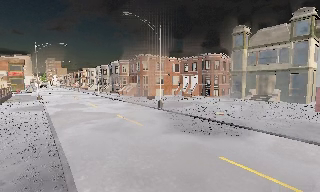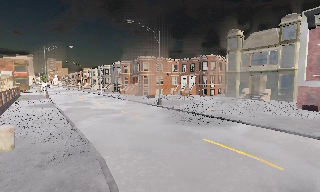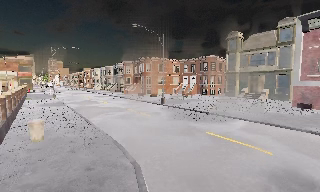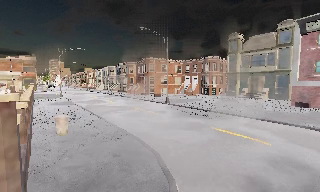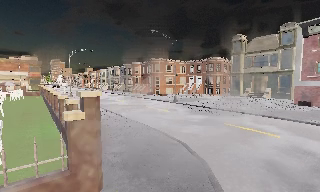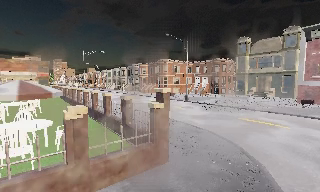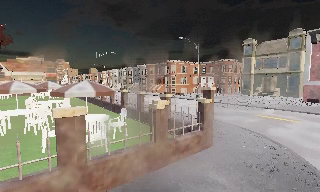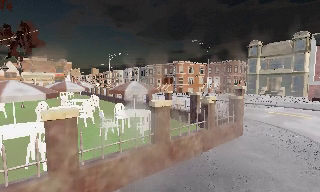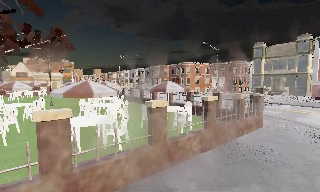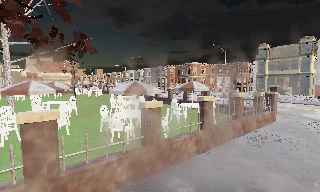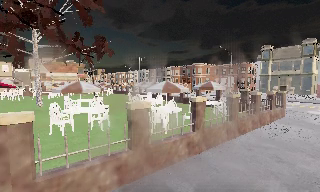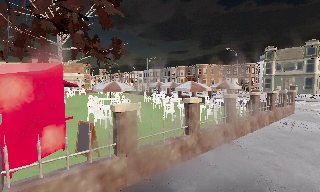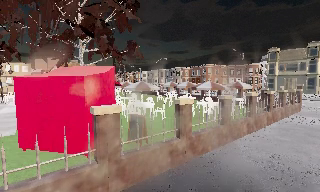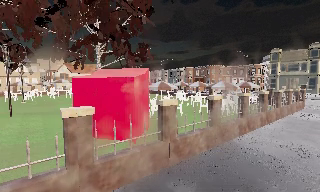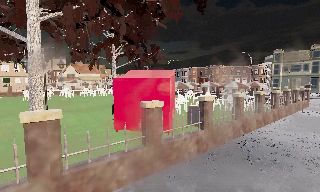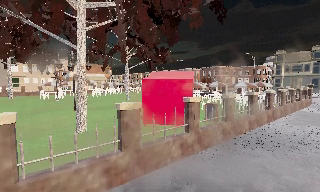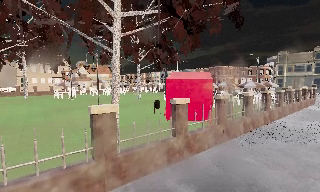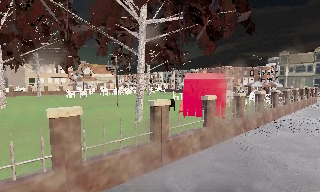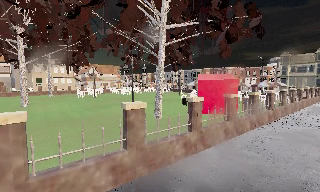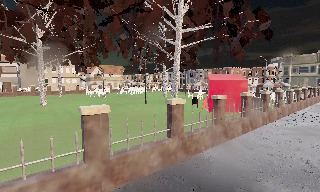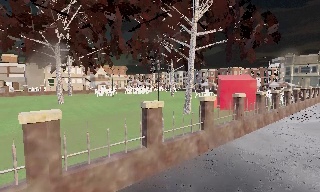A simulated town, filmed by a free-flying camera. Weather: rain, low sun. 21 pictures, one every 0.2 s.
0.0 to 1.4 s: The camera travels backward and to its left, about 10 m, so what stands in front gets smaller. It gains speed.
1.4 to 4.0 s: The camera travels to its left and backward, about 25 m, so close, fixed things drift to the right.
The film runs forward here.
